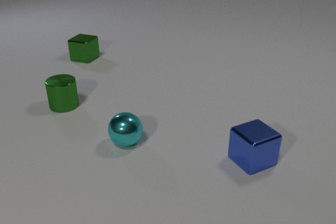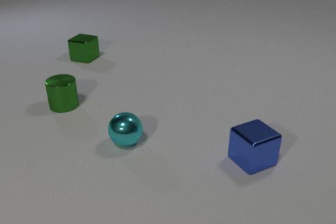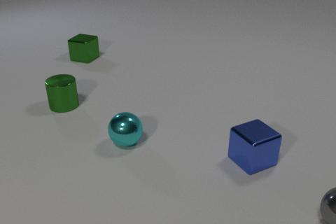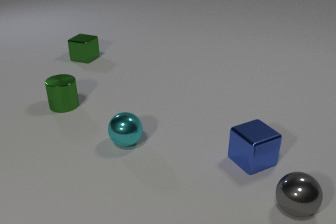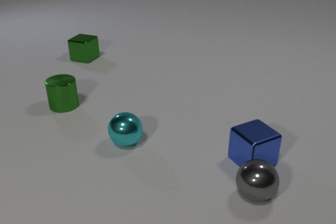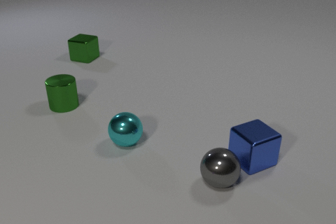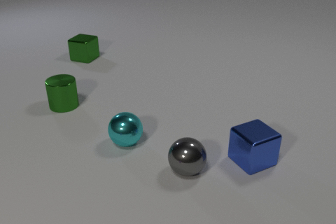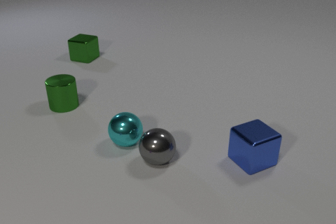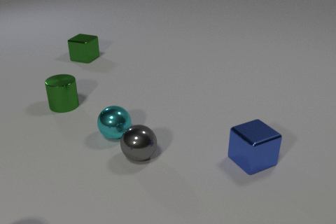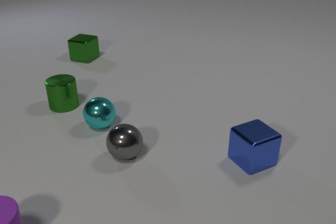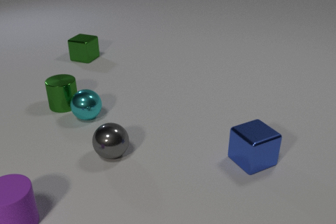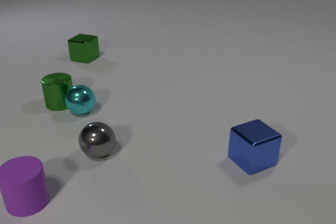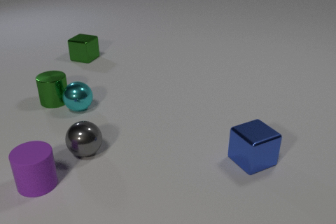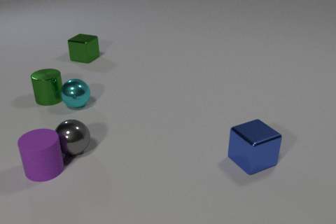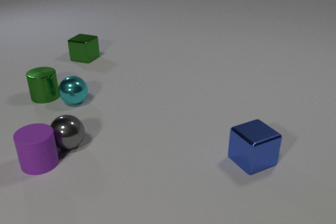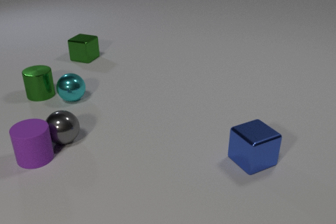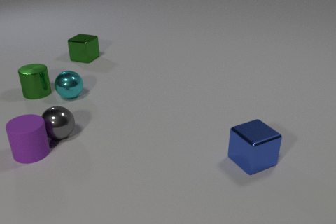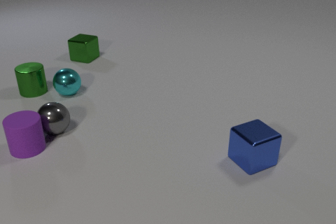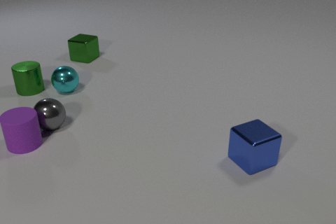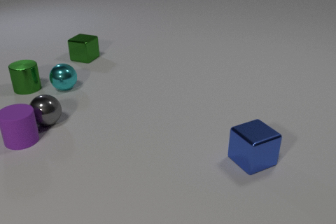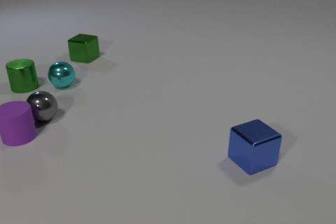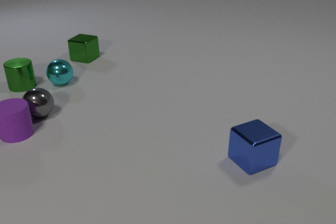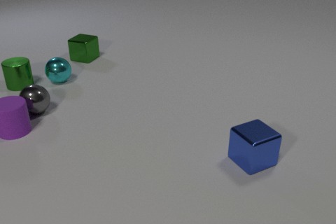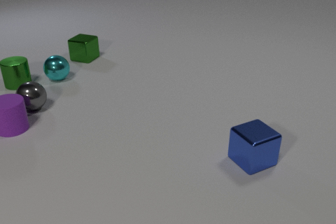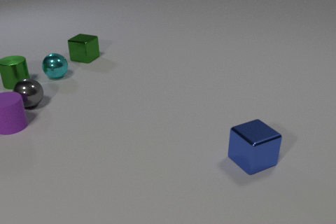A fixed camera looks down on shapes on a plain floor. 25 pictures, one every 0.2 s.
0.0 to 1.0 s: The gray metal sphere comes in at the right edge, rolls to the left.
1.0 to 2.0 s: The gray metal sphere rolls to the left and away from the camera. The cyan metal sphere rolls away from the camera and to the left. The purple rubber cylinder comes in at the bottom edge, slides away from the camera and to the right. The gray metal sphere and the cyan metal sphere collide.
2.0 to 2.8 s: The gray metal sphere rolls to the left and away from the camera. The cyan metal sphere rolls away from the camera. The purple rubber cylinder slides away from the camera. The green metal cylinder slides away from the camera and to the left. The cyan metal sphere and the green metal cylinder collide. The gray metal sphere and the purple rubber cylinder collide.
2.8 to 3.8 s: The gray metal sphere rolls away from the camera. The cyan metal sphere rolls away from the camera. The purple rubber cylinder slides away from the camera. The green metal cylinder slides away from the camera and to the left.
3.8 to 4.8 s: The gray metal sphere rolls away from the camera. The cyan metal sphere rolls away from the camera. The purple rubber cylinder slides away from the camera. The green metal cylinder slides away from the camera and to the left.
What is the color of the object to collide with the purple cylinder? gray.
What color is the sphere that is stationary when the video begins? cyan.
Are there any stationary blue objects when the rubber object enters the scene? yes.
